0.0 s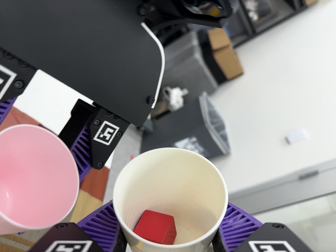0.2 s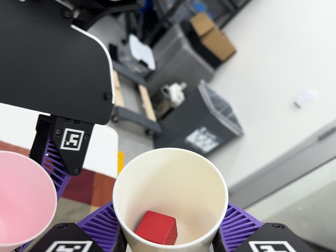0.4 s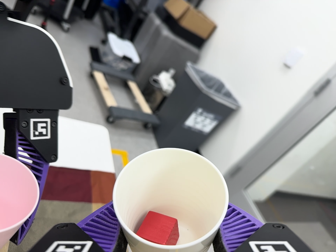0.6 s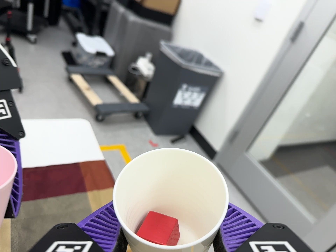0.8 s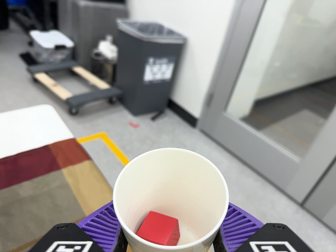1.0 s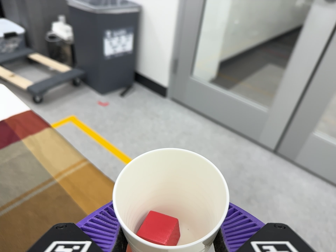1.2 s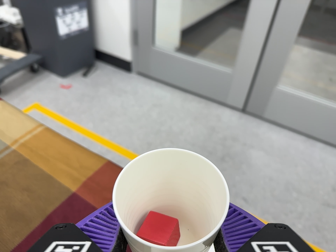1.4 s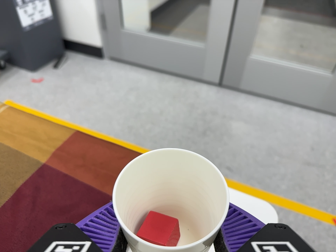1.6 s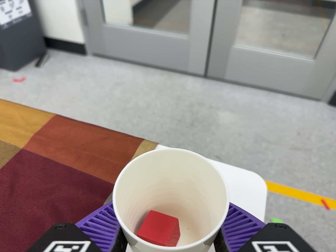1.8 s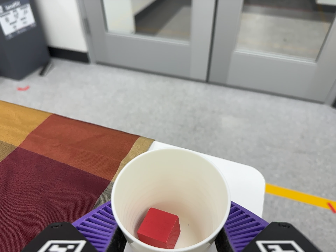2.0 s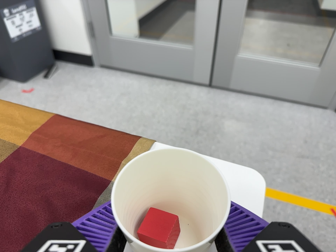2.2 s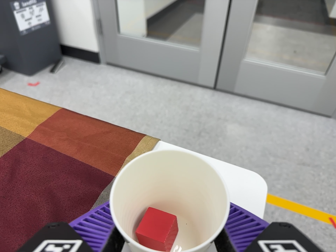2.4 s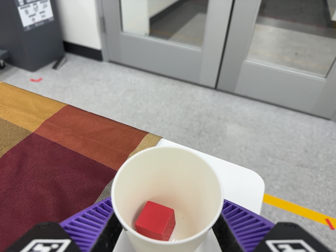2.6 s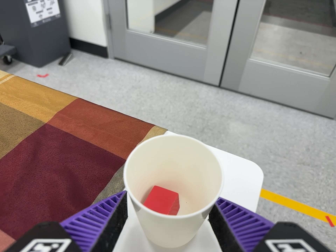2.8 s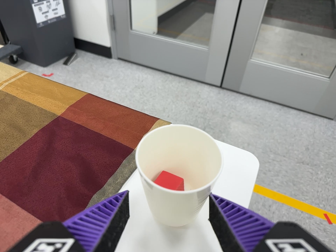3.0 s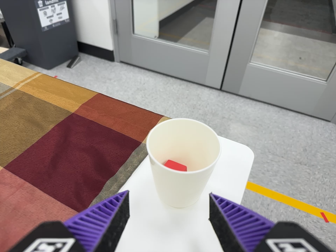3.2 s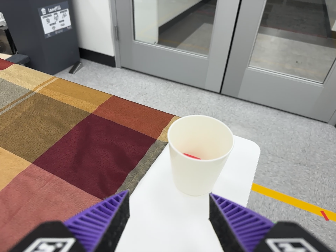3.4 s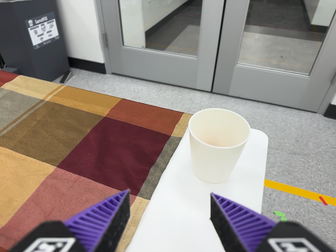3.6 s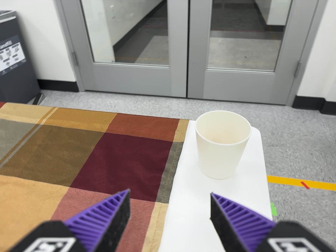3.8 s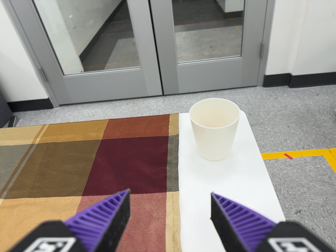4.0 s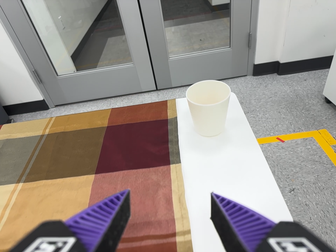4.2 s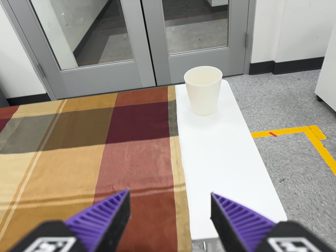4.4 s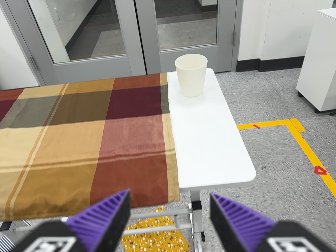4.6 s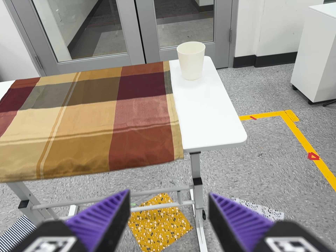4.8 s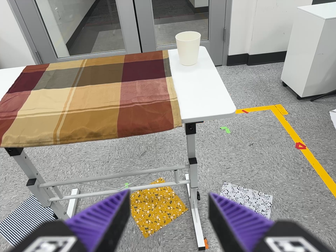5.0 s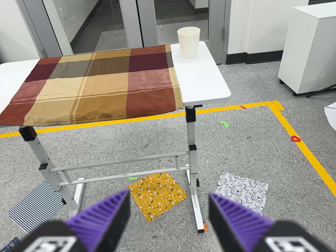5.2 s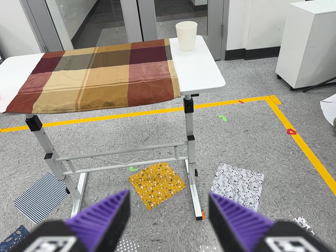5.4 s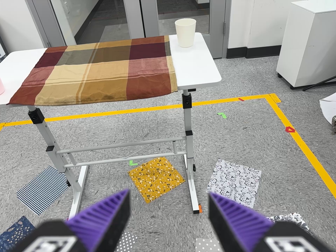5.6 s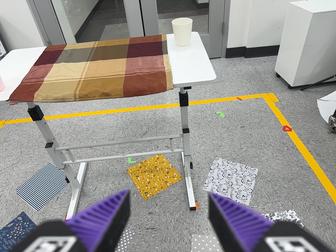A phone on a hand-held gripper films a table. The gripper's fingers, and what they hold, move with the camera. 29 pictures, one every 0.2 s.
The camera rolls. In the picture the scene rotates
counterclockwise.
0.0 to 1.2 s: The camera swings to its right by about 10 degrees, and the scene slides to the left. It travels to its right and toward the bottom of its view, about 32 cm, so close, fixed things drift to the left. Its aim tips toward the bottom of its view by about 20 degrees, and the scene shifts upward. It rolls about its line of sight by about 75 degrees, and the scene rotates counterclockwise.
1.2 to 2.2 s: The camera travels toward the bottom of its view, about 9 cm, so close, fixed things drift upward.
2.2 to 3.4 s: The camera travels backward and to its left, about 16 cm, so what stands in front gets smaller.
3.4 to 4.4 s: The camera pans to its right by about 15 degrees. It travels backward and toward the bottom of its view, about 30 cm, so what stands in front gets smaller. It rolls about its line of sight by about 20 degrees, and the scene rotates counterclockwise.
4.4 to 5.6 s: The camera travels backward and toward the bottom of its view, about 40 cm, so what stands in front gets smaller.
The film runs backward here.
